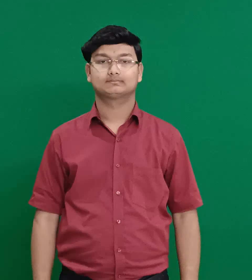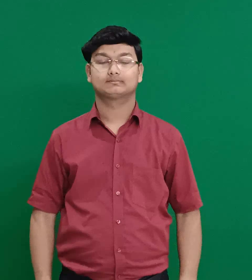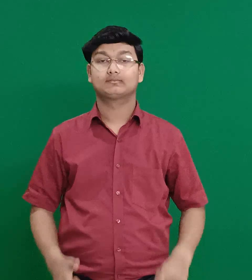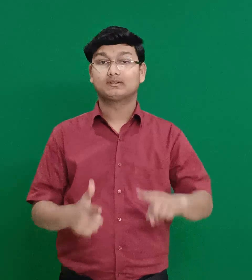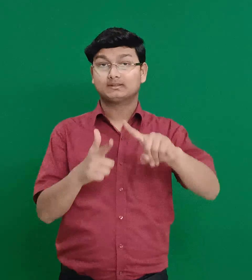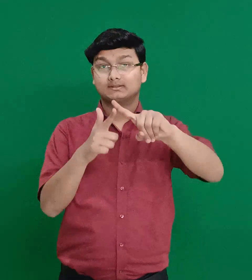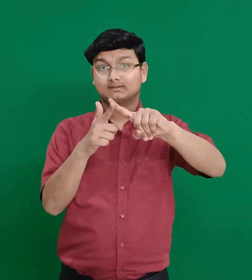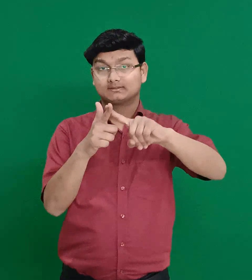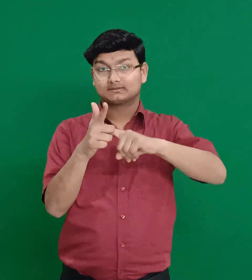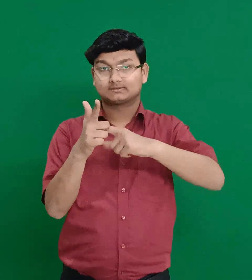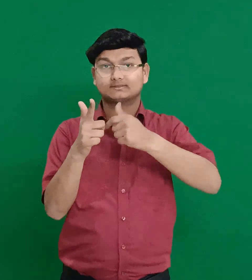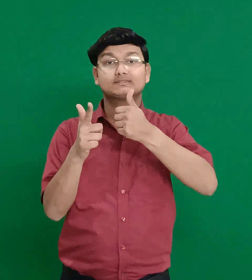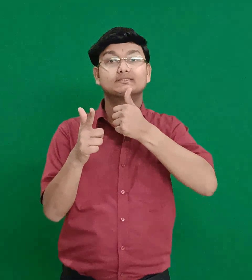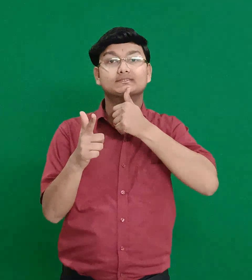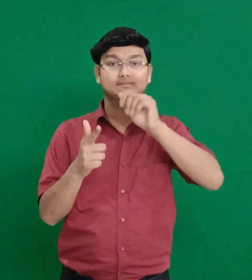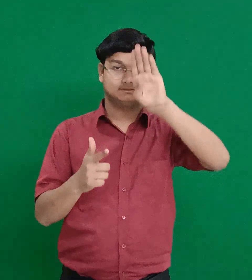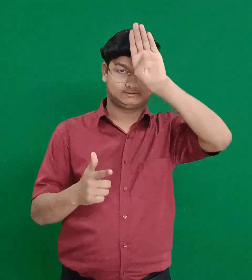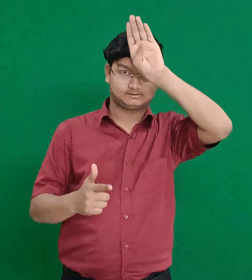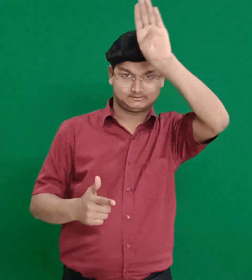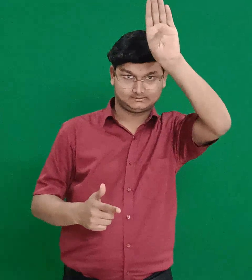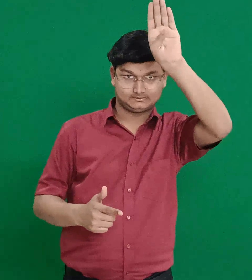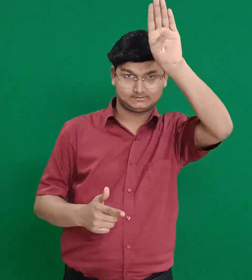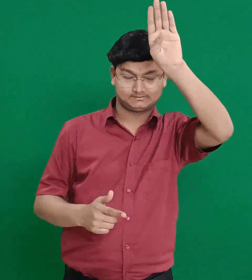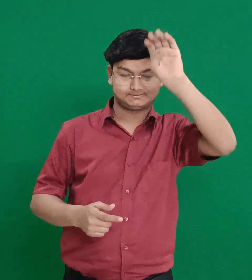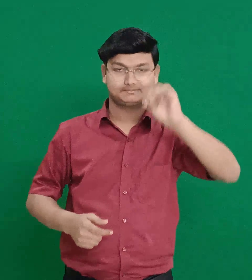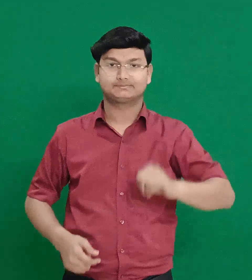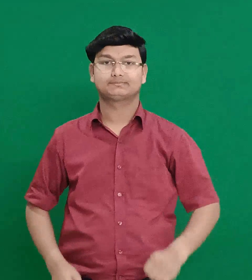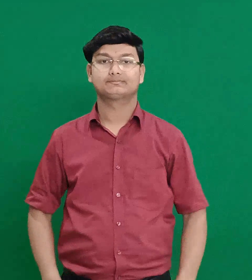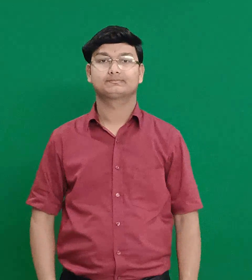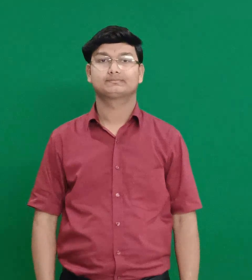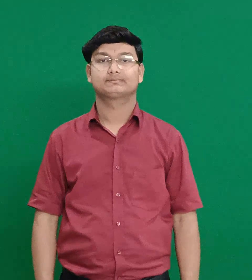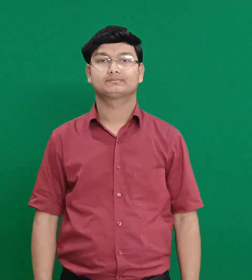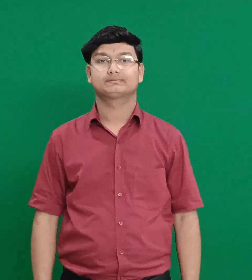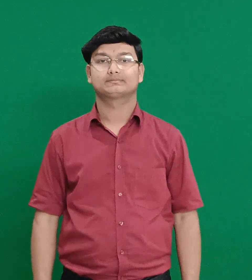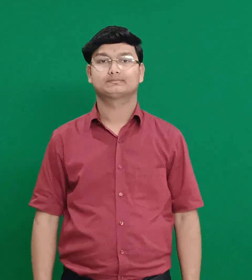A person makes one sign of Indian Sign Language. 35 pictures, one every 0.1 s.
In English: jeroboam
